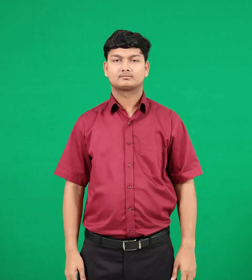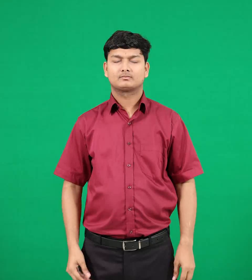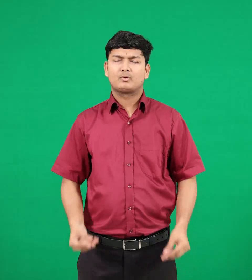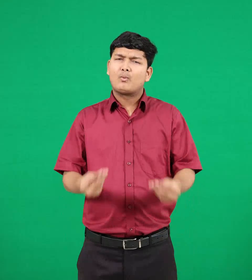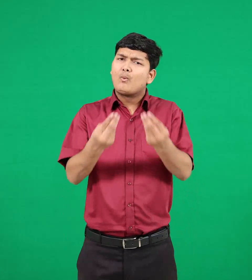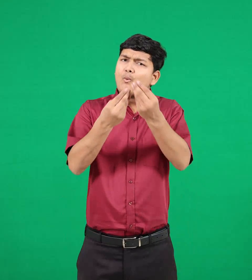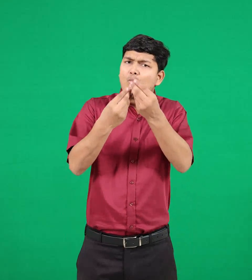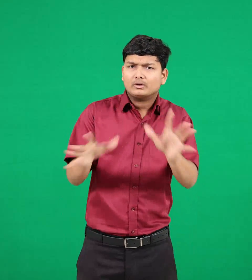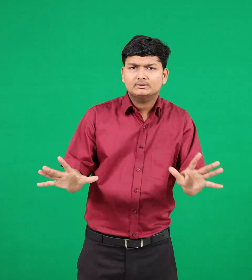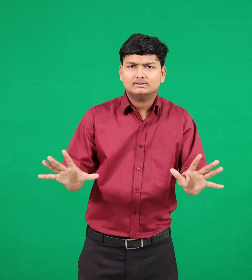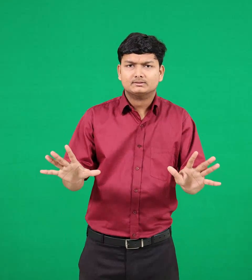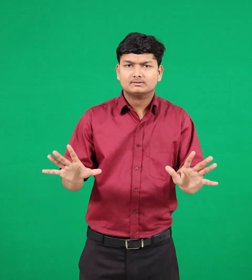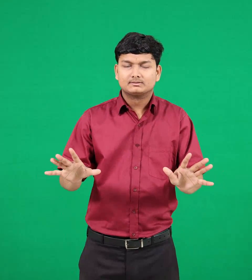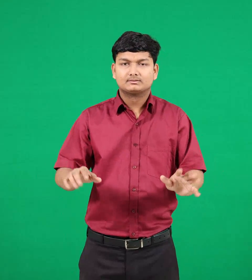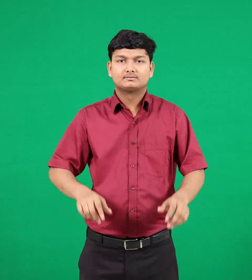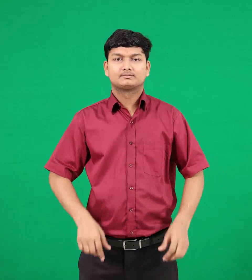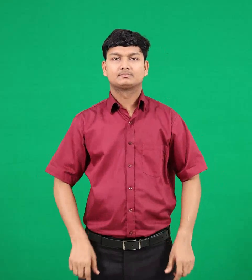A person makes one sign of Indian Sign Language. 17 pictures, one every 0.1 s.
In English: loss
